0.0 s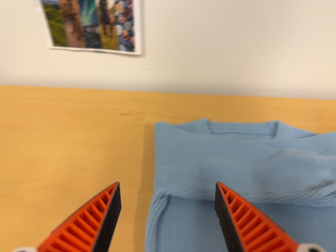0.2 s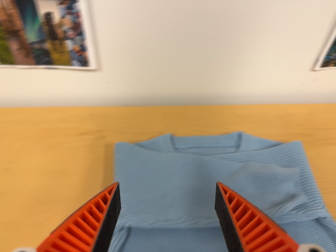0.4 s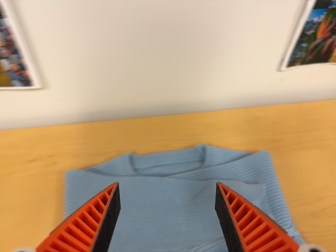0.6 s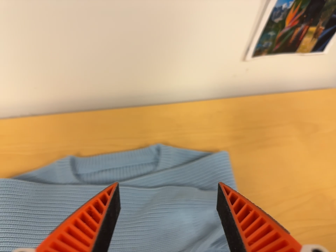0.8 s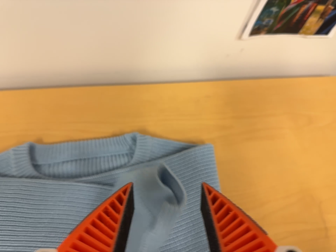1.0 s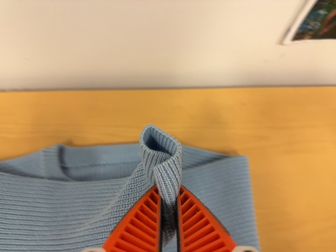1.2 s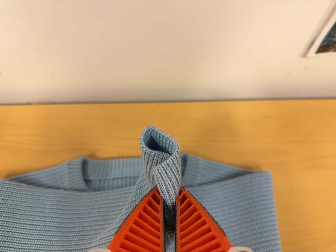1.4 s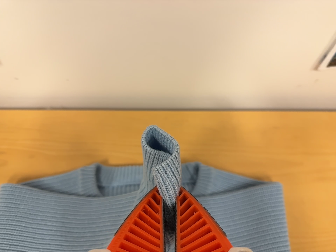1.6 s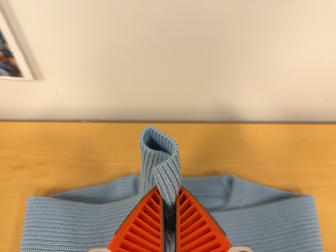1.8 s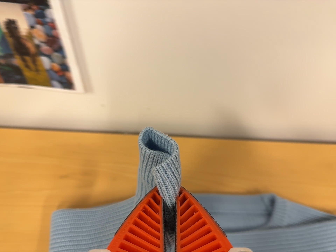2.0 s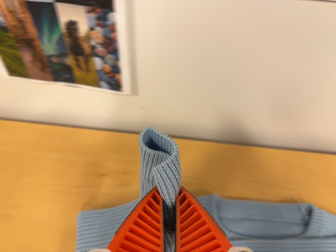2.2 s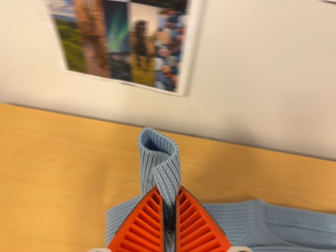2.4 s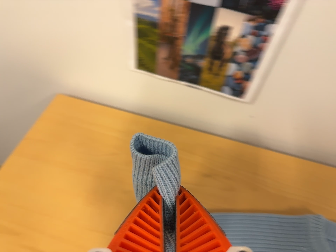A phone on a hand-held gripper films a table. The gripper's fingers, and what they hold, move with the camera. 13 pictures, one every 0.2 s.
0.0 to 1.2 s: The camera travels forward, toward the top of its view and to its right, about 30 cm, so what stands in front looms larger. Its aim tips toward the bottom of its view by about 10 degrees.
1.2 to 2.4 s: The camera pans to its left by about 10 degrees. It travels to its left, about 32 cm, so close, fixed things drift to the right. It rolls about its line of sight by about 15 degrees, and the scene rotates clockwise.
The film runs backward here.
